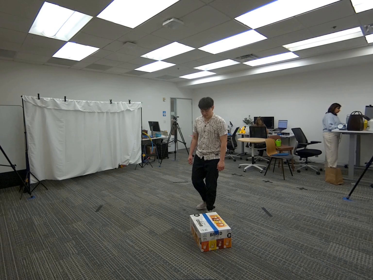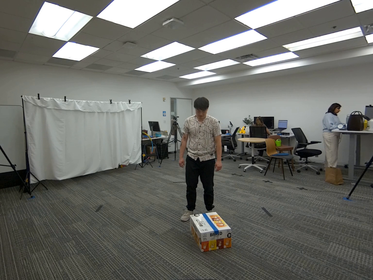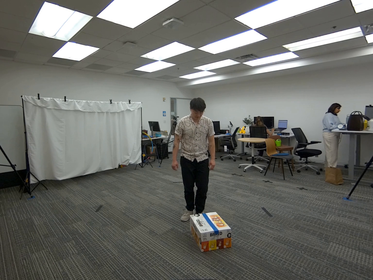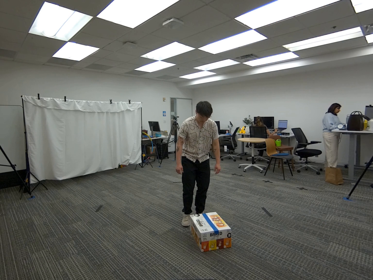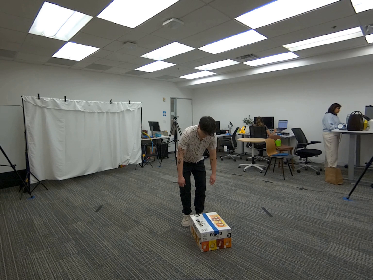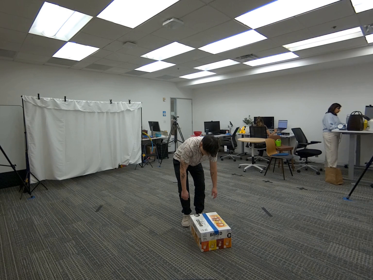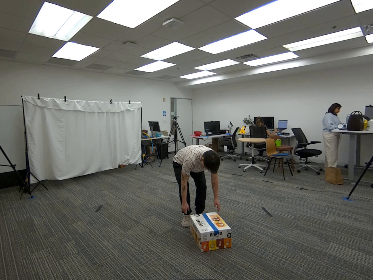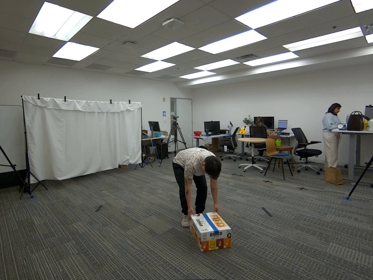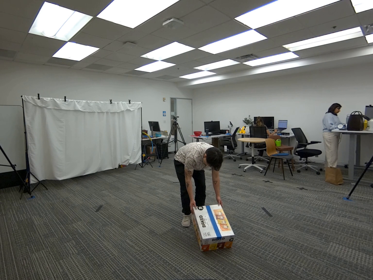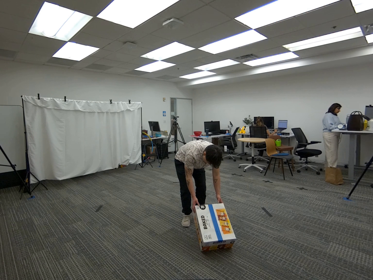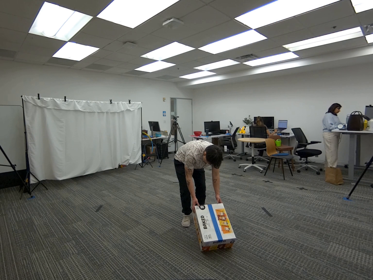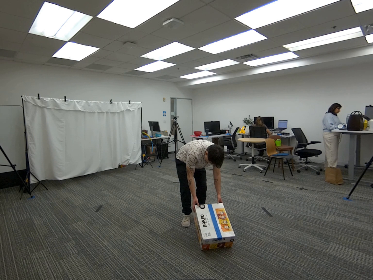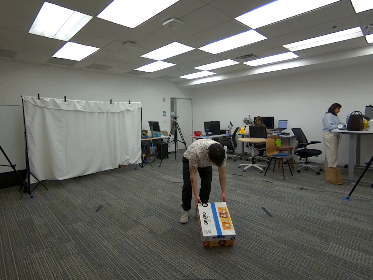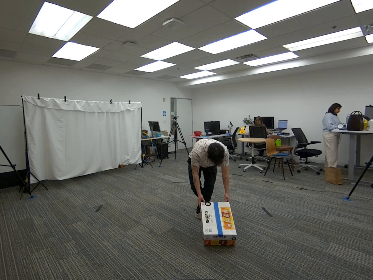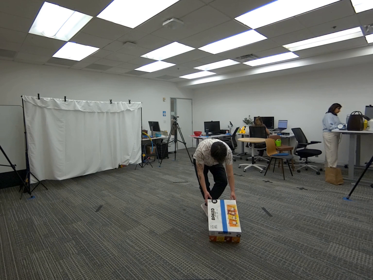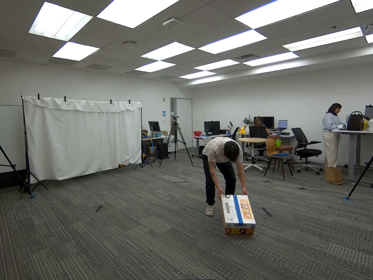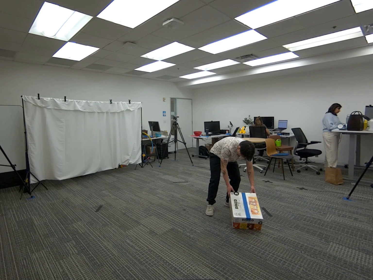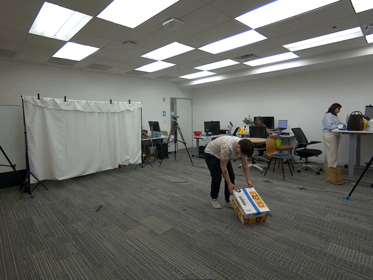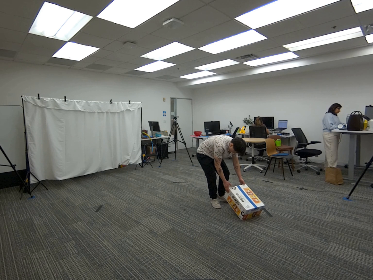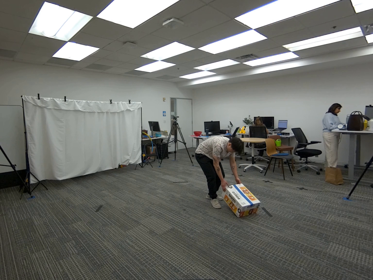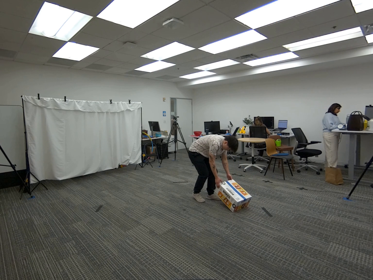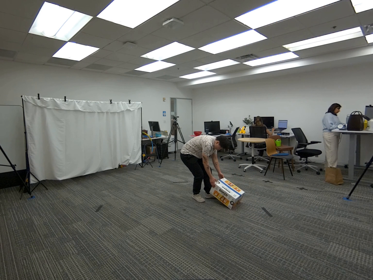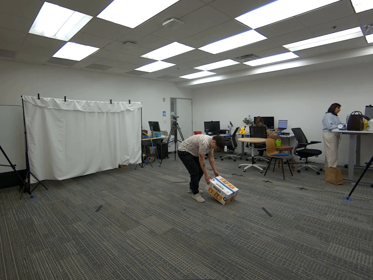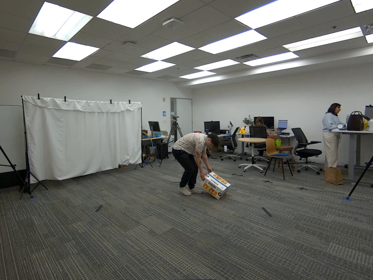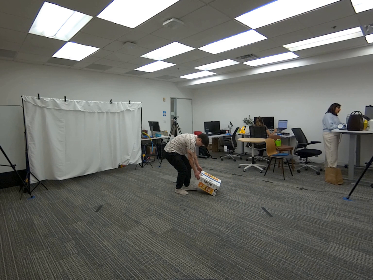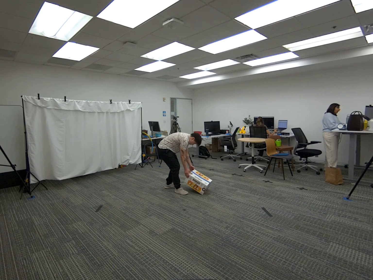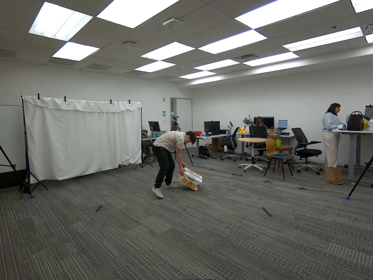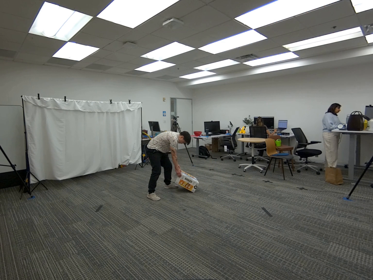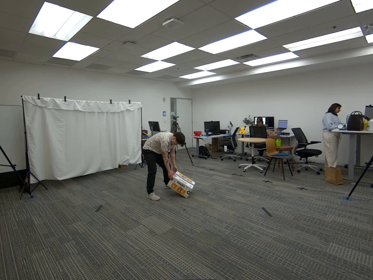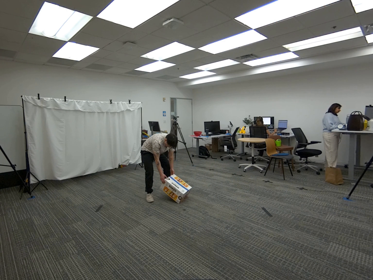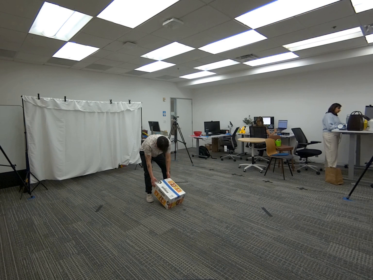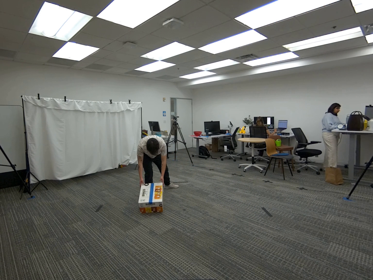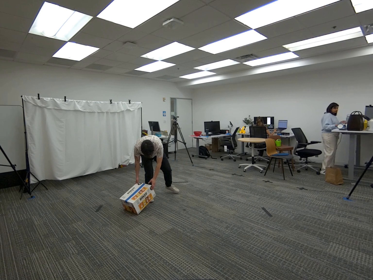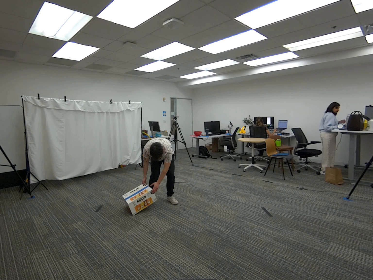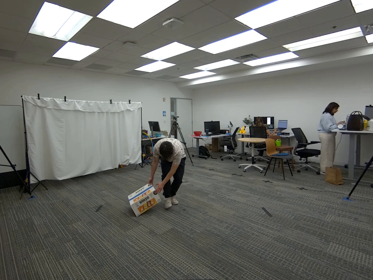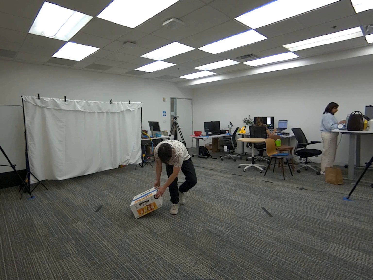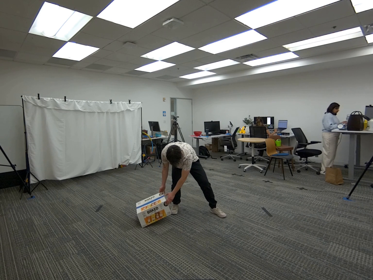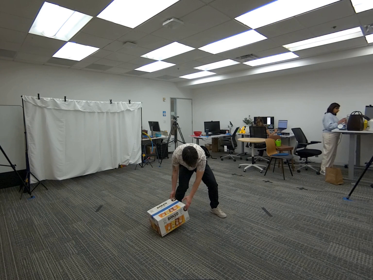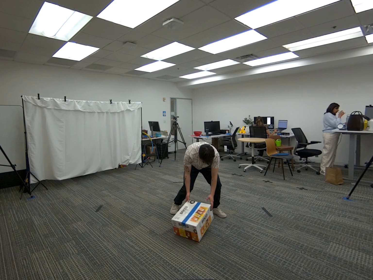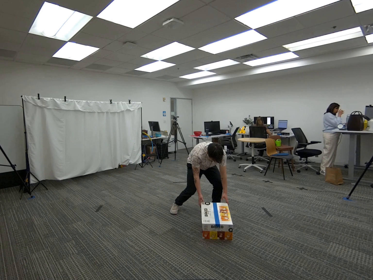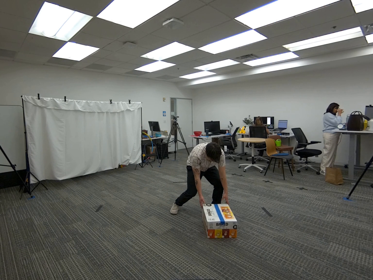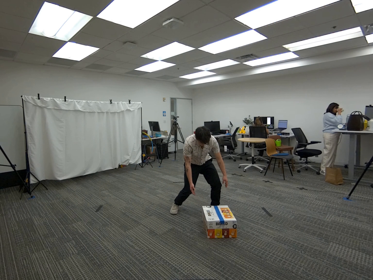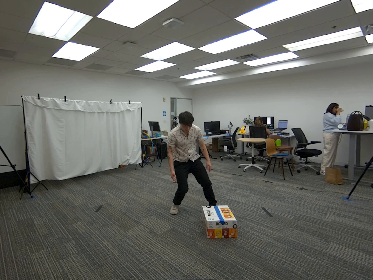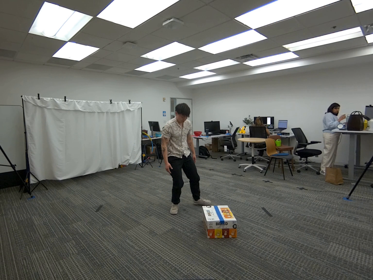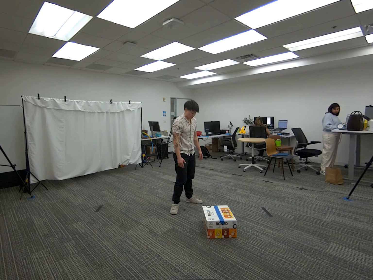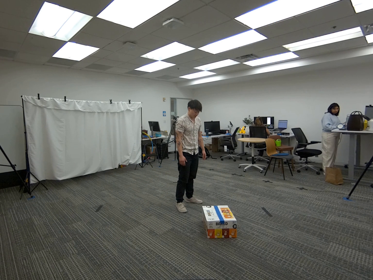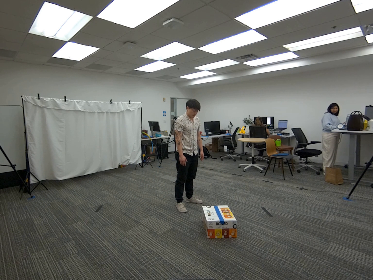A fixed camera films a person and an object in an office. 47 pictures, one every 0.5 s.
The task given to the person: Walk over to the snack box. Pick up the box with both hands to drag the box within the bounding area until end of sequence. Leave the box on the ground when finished.
